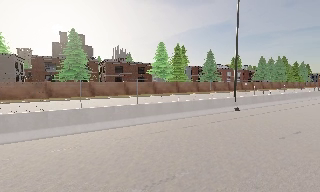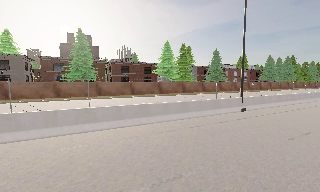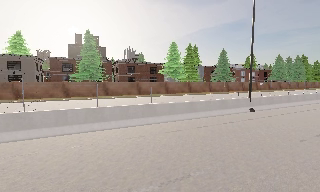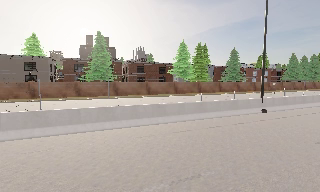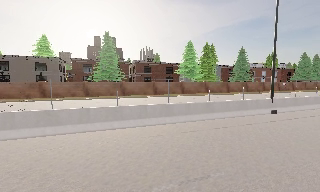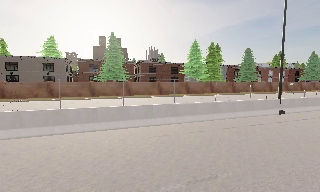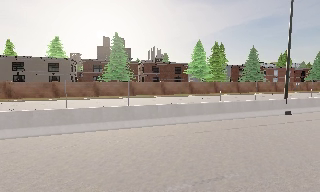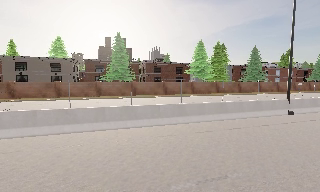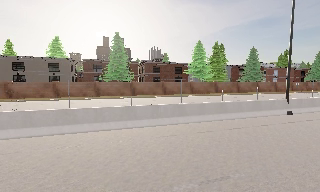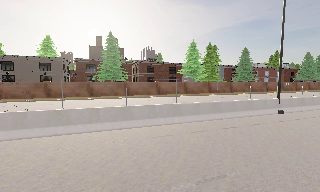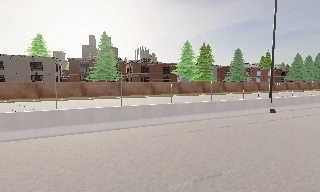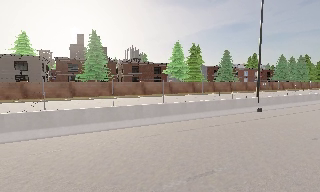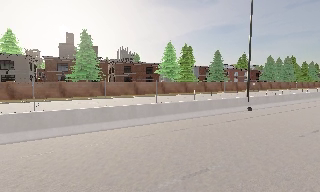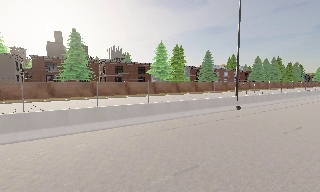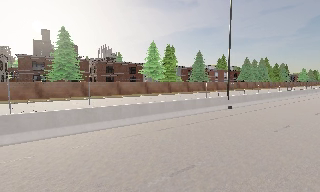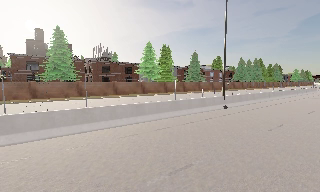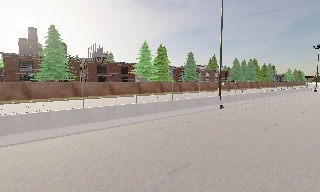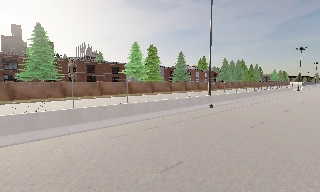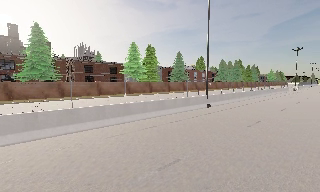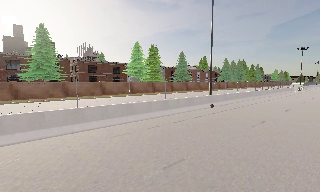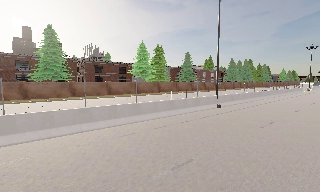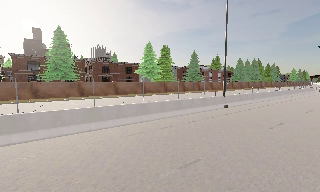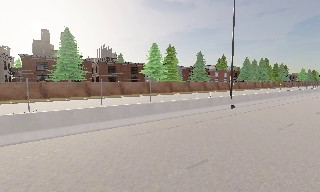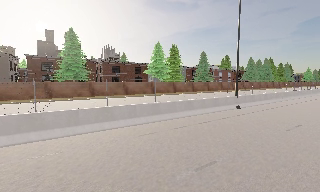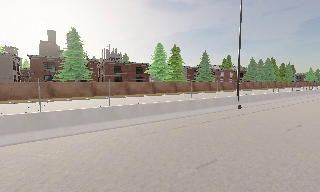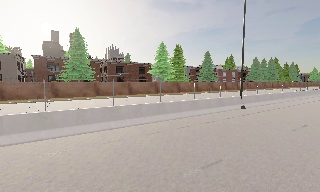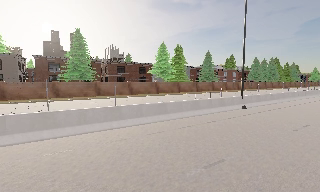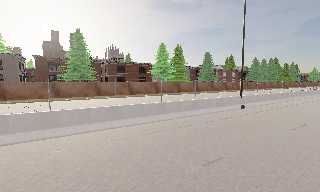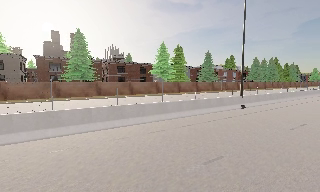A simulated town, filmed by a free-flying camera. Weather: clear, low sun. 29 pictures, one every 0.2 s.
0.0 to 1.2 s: The scene slides to the right, as the camera pans about 10 degrees to its left.
1.2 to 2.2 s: The camera shifts only a little, or ends up much as it began.
2.2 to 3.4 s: The camera pans to its right, which is clockwise from overhead, by about 15 degrees.
3.4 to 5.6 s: The camera travels to its left and backward, about 1 m, so close, fixed things drift to the right.
The film runs backward here.
